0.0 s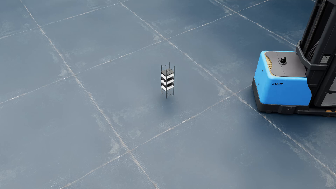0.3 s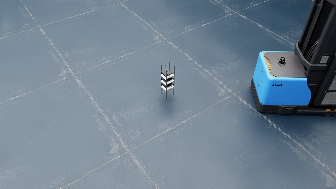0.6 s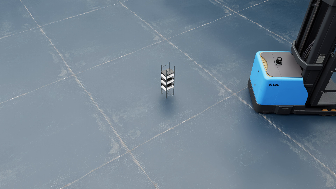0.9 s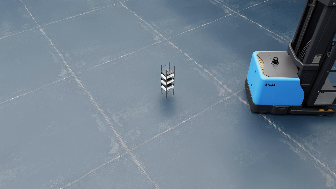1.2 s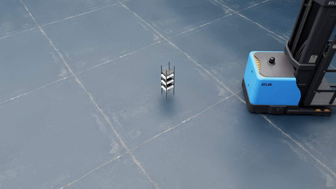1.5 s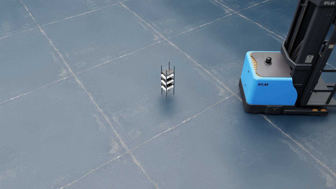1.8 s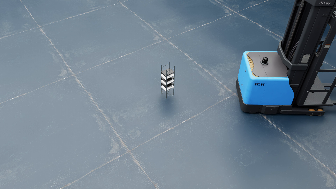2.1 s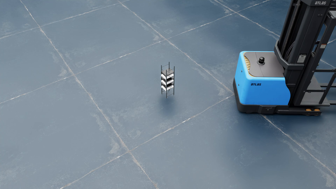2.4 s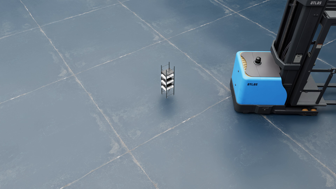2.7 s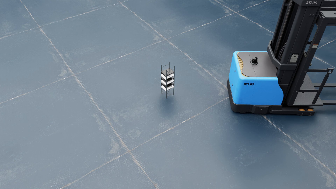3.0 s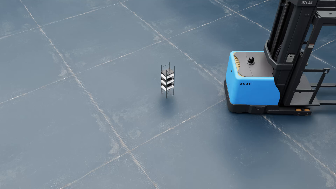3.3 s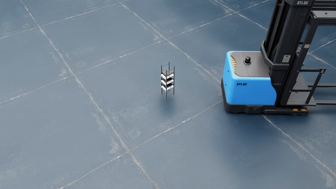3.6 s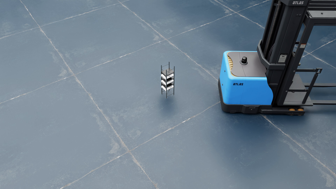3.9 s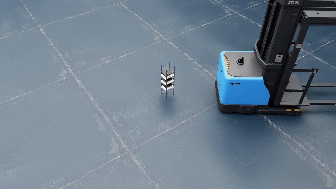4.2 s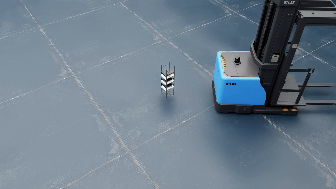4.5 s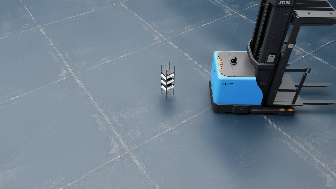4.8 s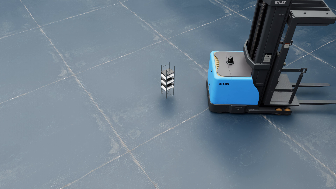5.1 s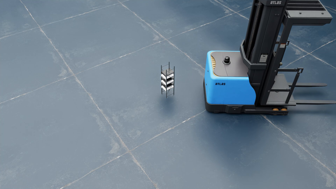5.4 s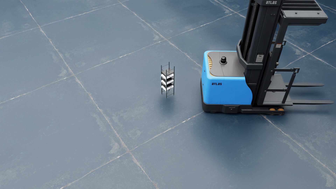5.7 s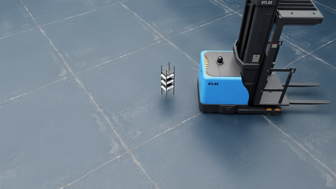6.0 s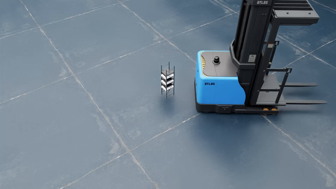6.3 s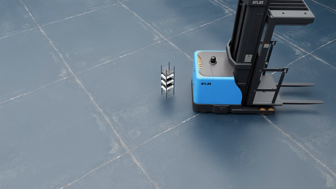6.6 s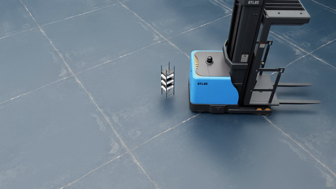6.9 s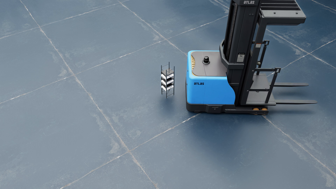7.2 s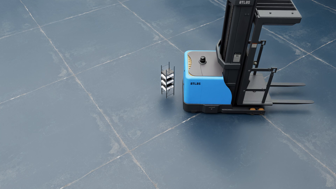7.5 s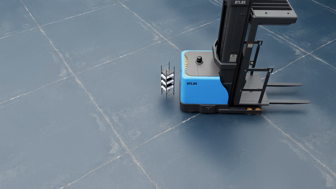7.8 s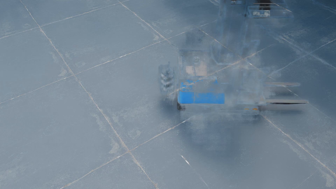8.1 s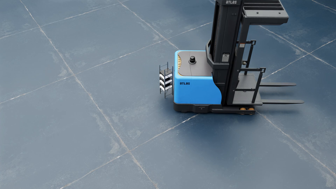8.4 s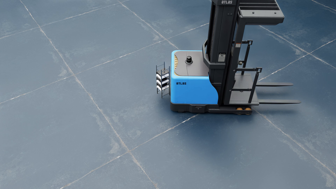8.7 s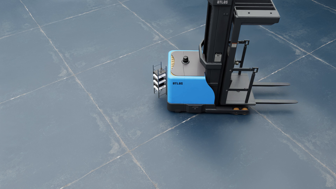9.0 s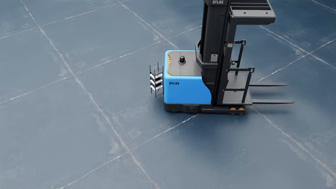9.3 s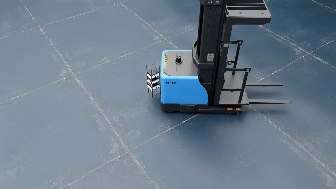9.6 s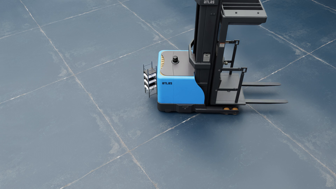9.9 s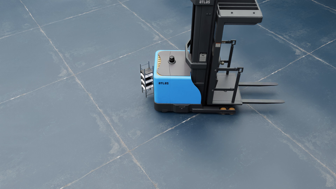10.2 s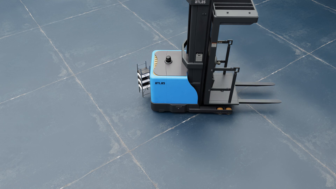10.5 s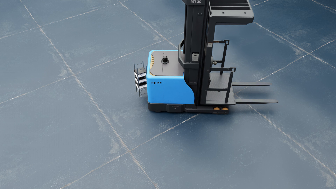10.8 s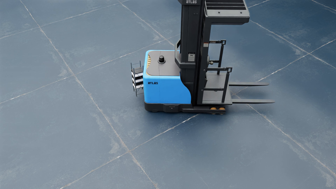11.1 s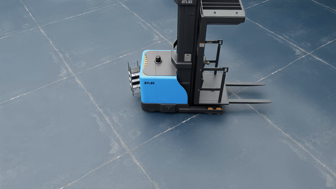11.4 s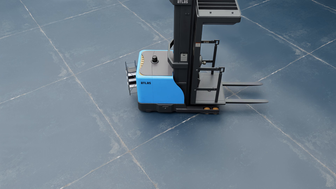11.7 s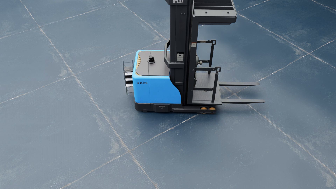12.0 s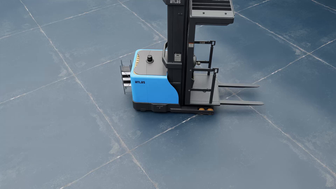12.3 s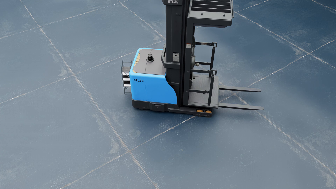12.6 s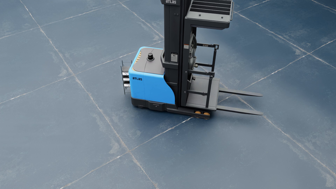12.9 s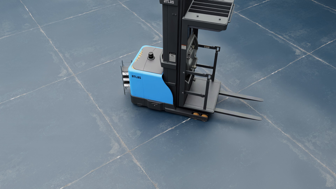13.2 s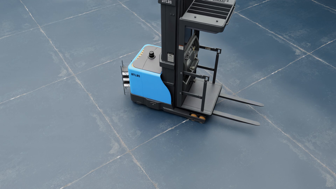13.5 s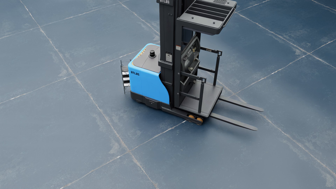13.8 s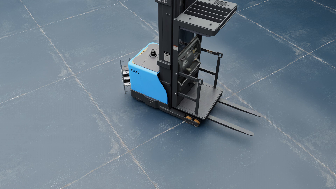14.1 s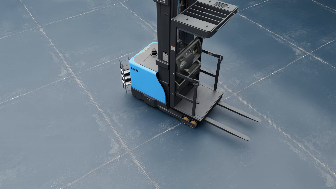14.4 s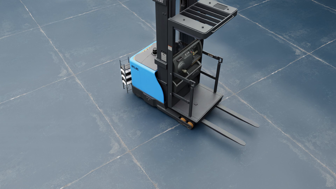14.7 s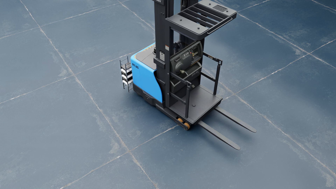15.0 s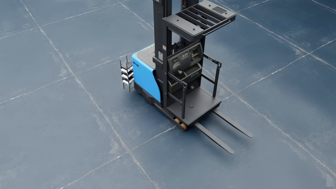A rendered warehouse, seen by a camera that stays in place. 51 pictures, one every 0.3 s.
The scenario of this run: A forklift runs into an object in its way.
